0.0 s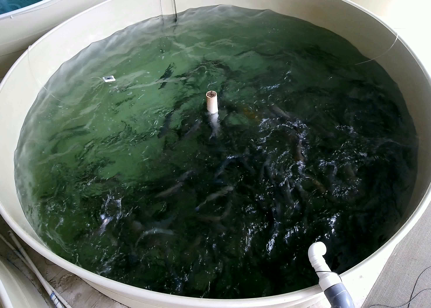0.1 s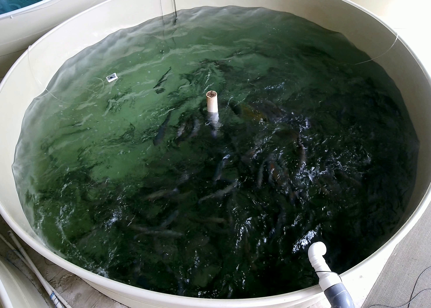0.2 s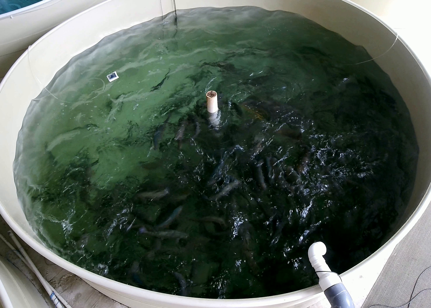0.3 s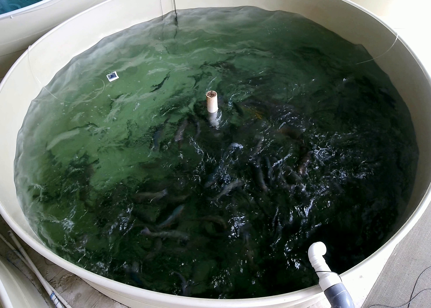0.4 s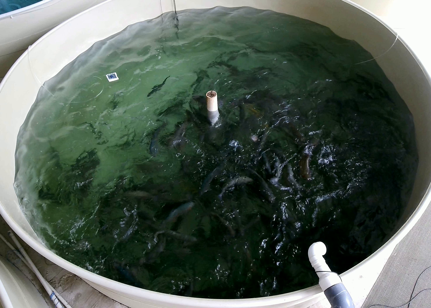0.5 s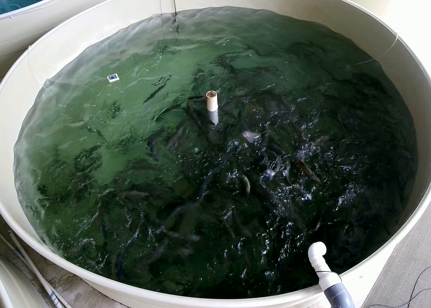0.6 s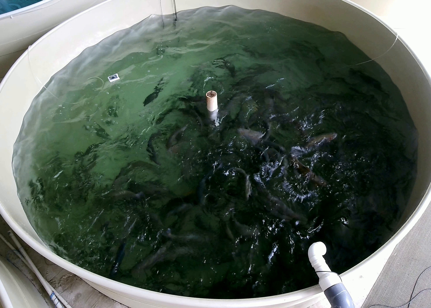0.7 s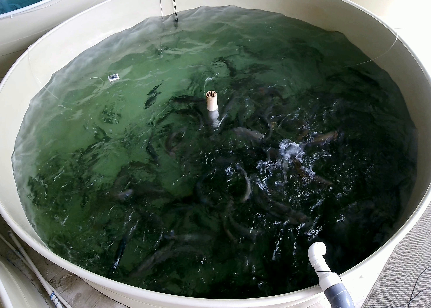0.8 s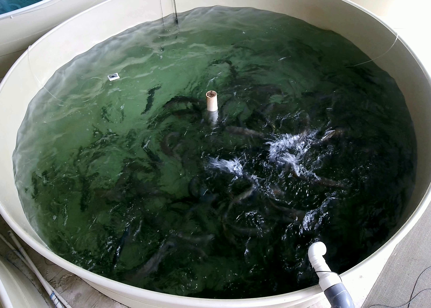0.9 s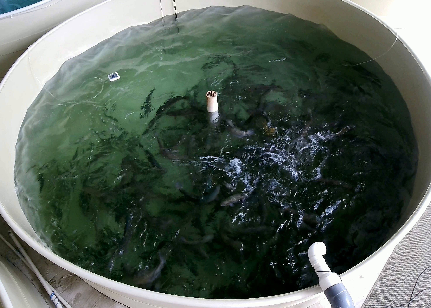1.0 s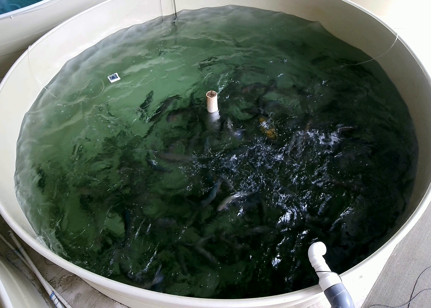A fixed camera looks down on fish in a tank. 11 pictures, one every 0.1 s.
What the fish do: Strong feeding.
